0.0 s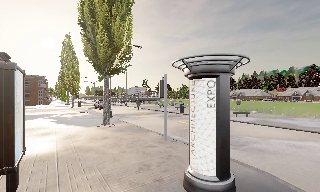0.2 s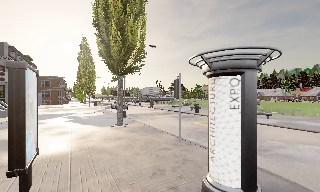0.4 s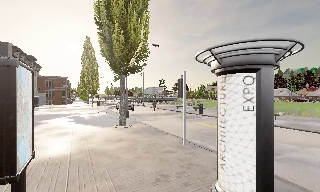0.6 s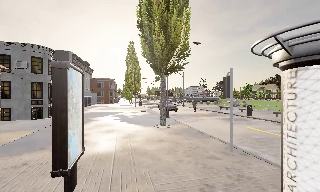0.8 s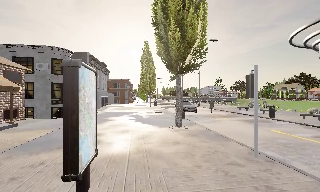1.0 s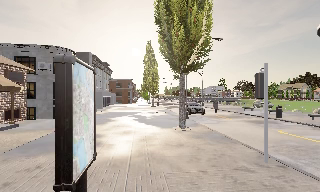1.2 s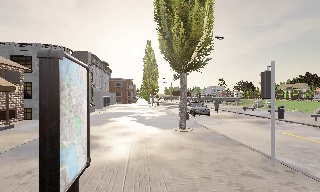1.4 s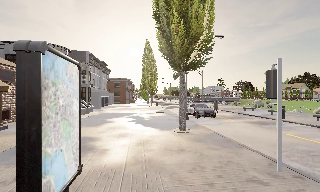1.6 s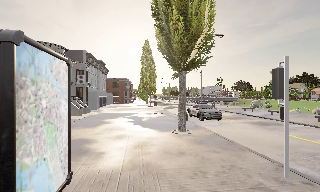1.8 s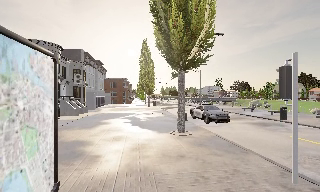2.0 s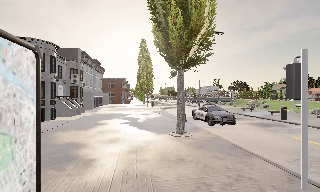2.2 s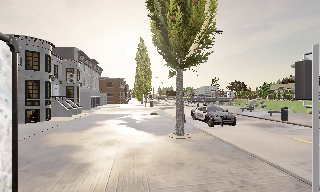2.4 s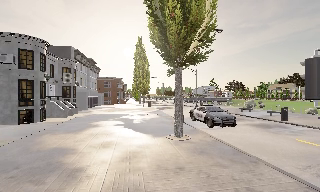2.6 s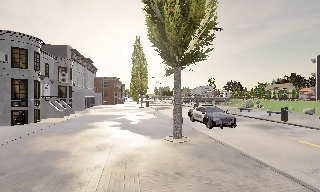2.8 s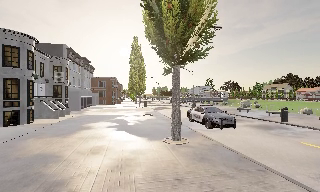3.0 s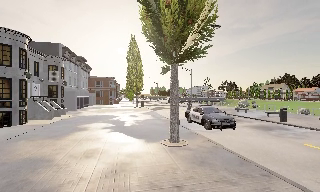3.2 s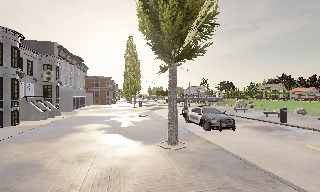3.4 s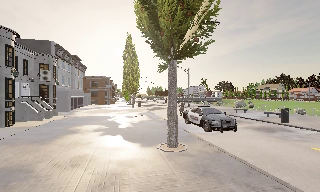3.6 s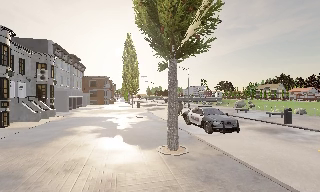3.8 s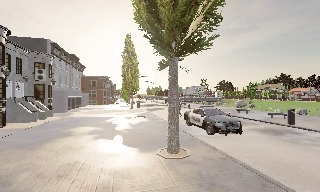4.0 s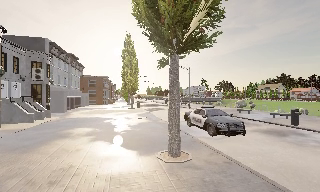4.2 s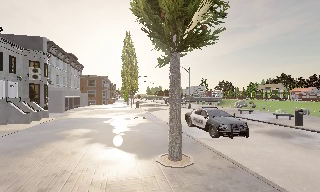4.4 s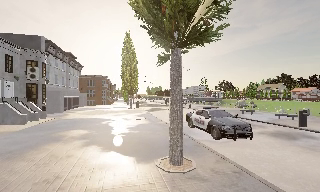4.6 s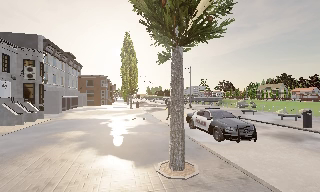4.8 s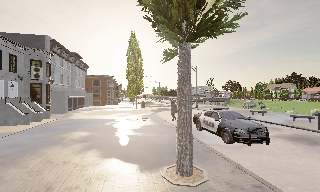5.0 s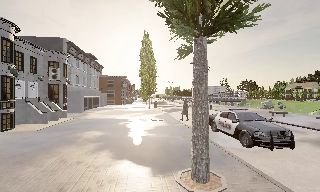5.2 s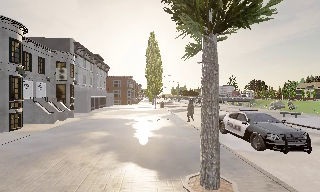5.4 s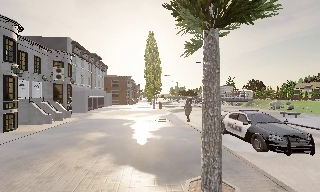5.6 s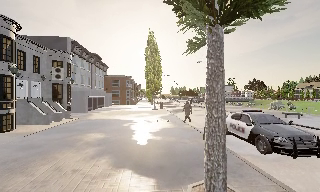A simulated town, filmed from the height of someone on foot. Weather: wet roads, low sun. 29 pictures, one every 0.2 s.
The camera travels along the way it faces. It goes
forward.
0.0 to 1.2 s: The camera swings to its left by about 25 degrees, and the scene slides to the right. It travels forward, about 2 m, so what stands in front looms larger.
1.2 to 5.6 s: The camera travels forward, about 7 m, so what stands in front looms larger.
The film runs forward here.
